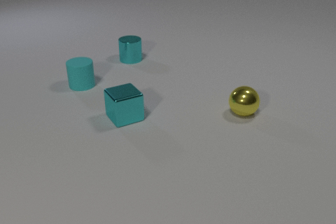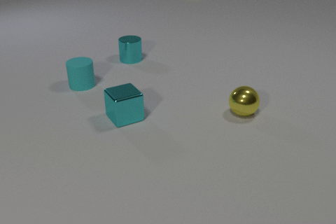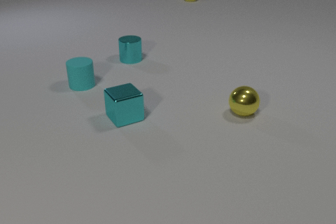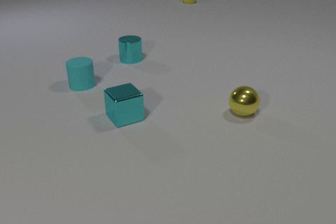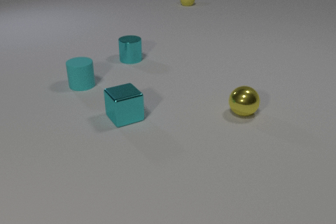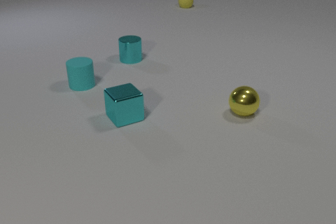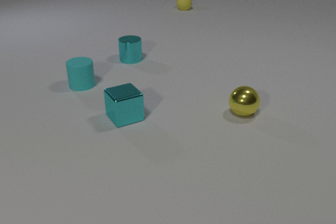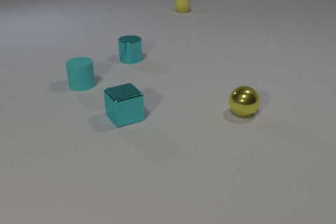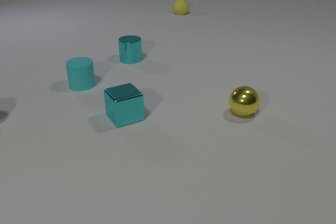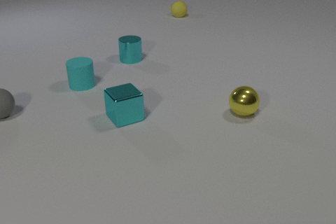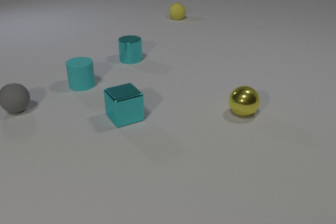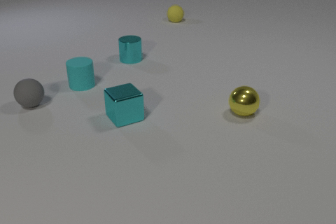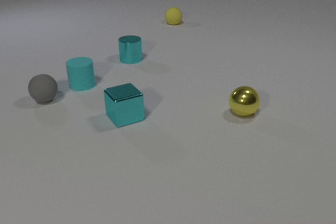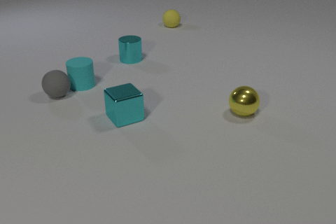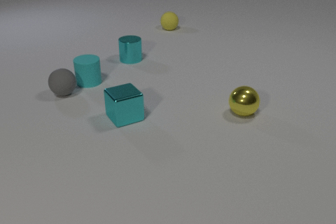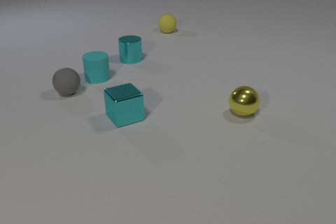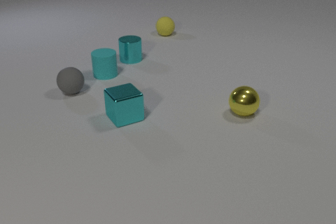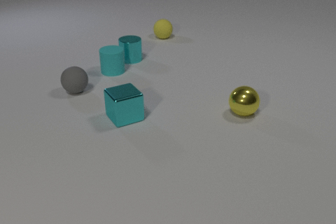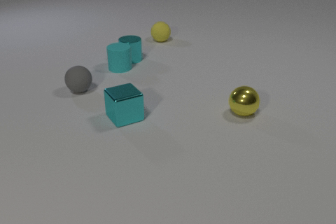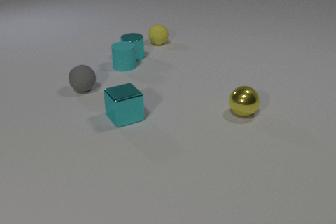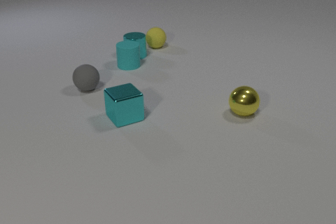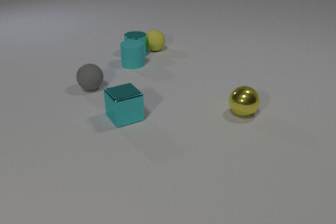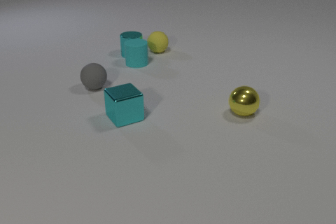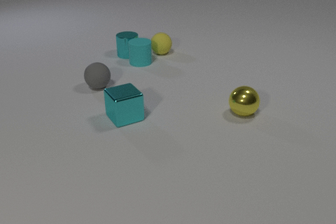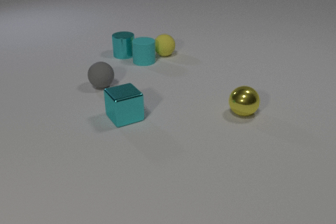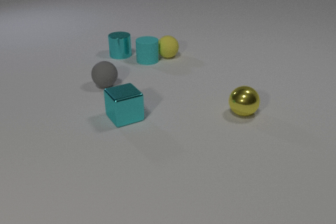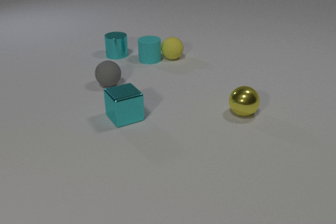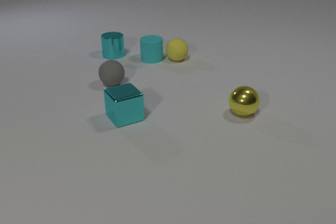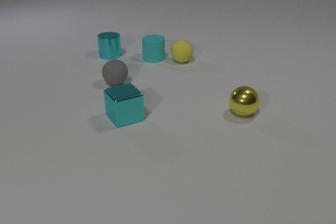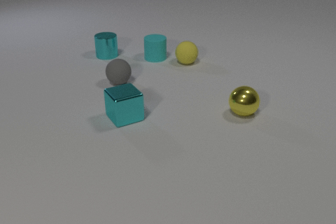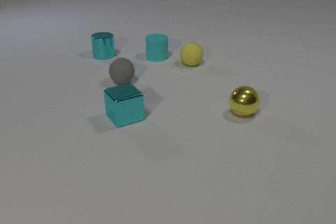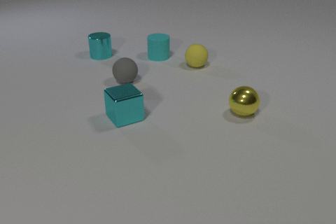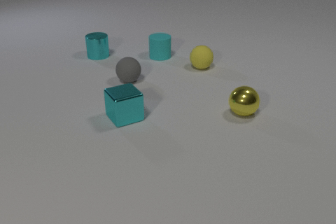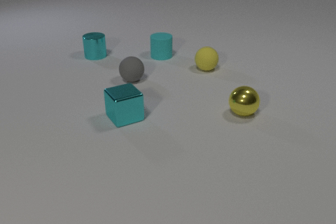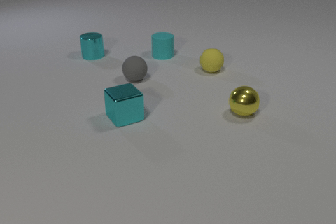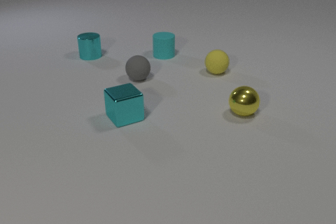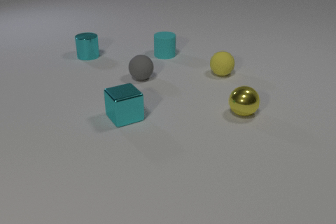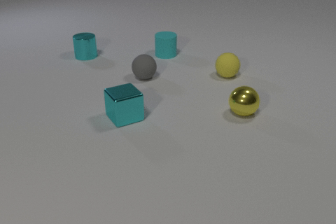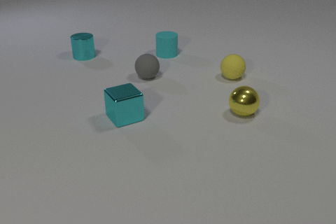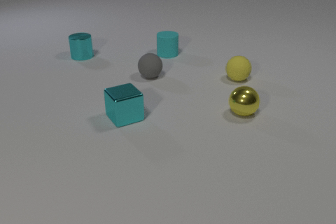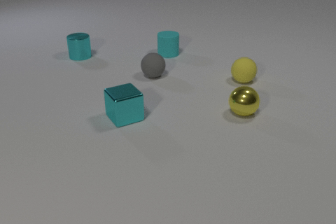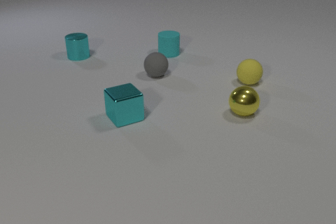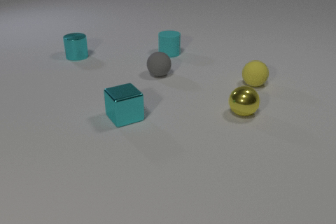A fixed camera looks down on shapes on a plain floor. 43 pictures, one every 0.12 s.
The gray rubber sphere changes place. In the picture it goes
to the right.
The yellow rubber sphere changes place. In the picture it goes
toward the camera.
0.00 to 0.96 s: The yellow rubber sphere comes in at the top edge, rolls toward the camera.
0.96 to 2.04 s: The gray rubber sphere comes in at the left edge, rolls to the right and away from the camera. The cyan rubber cylinder slides to the right and away from the camera. The yellow rubber sphere rolls toward the camera. The gray rubber sphere and the cyan rubber cylinder collide.
2.04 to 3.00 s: The gray rubber sphere rolls to the right. The cyan rubber cylinder slides to the right and away from the camera. The cyan metal cylinder slides away from the camera and to the left. The yellow rubber sphere rolls toward the camera. The cyan rubber cylinder and the cyan metal cylinder collide. The cyan metal cylinder and the yellow rubber sphere collide. The cyan rubber cylinder and the yellow rubber sphere collide.
3.00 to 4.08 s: The gray rubber sphere rolls to the right. The cyan rubber cylinder slides to the right and away from the camera. The cyan metal cylinder slides to the left. The yellow rubber sphere rolls to the right and toward the camera.
4.08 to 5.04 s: The gray rubber sphere rolls to the right and away from the camera. The cyan rubber cylinder slides to the right and away from the camera. The cyan metal cylinder slides to the left. The yellow rubber sphere rolls to the right and toward the camera.
Are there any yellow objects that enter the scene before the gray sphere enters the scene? yes.
What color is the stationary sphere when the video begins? yellow.
How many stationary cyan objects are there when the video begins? 3.
